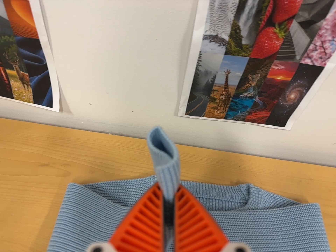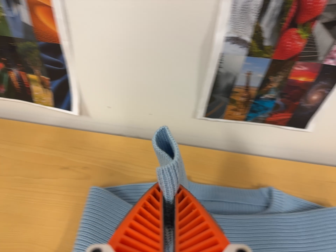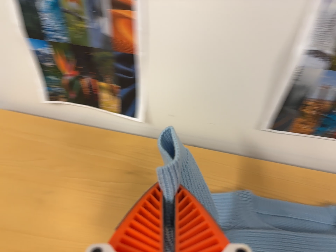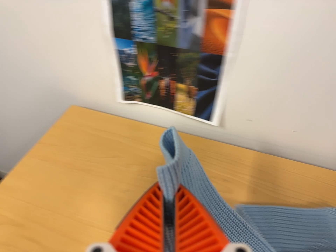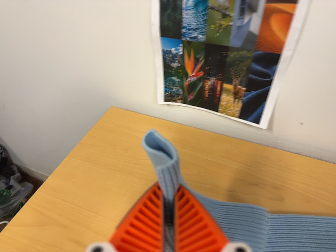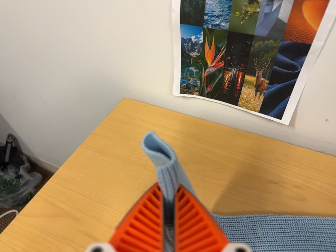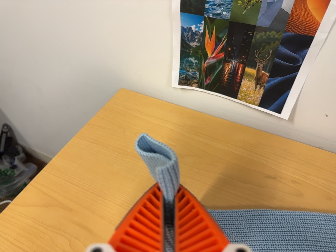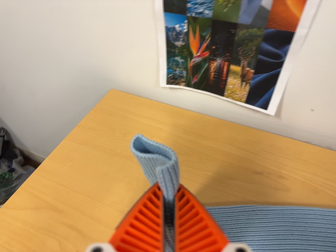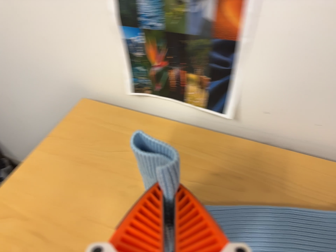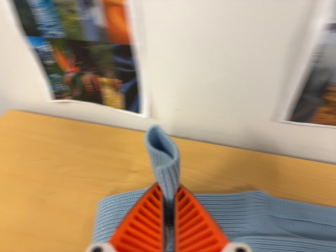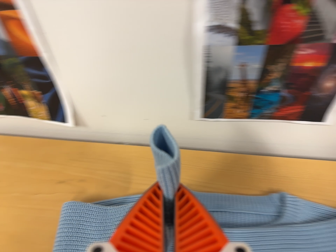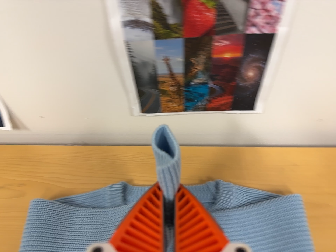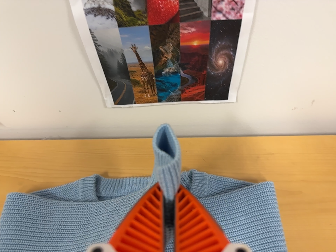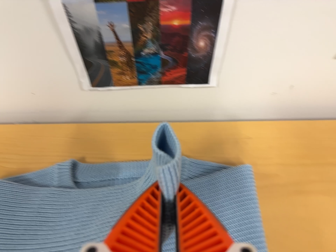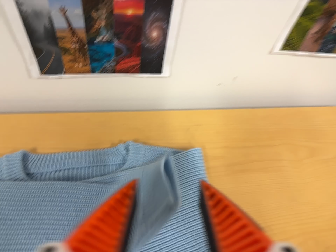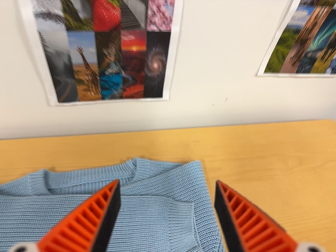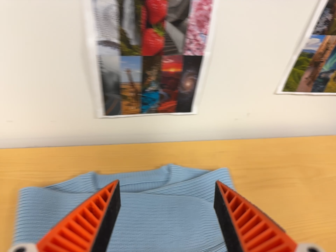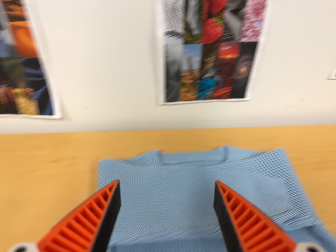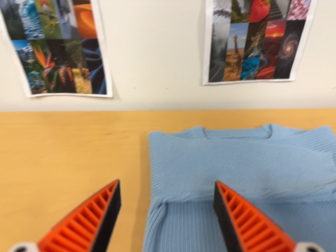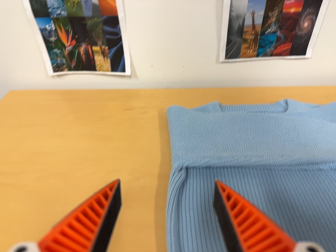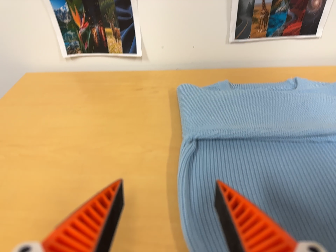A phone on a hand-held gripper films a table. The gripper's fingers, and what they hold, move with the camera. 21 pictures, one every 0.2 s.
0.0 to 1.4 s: The camera swings to its left by about 20 degrees, and the scene slides to the right. It travels to its left, about 22 cm, so close, fixed things drift to the right.
1.4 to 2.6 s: The camera swings to its right by about 20 degrees, and the scene slides to the left. It travels to its right, about 38 cm, so close, fixed things drift to the left. It rolls about its line of sight by about 15 degrees, and the scene rotates counterclockwise.
2.6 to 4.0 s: The camera travels backward, toward the bottom of its view and to its left, about 36 cm, so what stands in front gets smaller. Its aim tips toward the top of its view by about 10 degrees.
The film runs forward here.
